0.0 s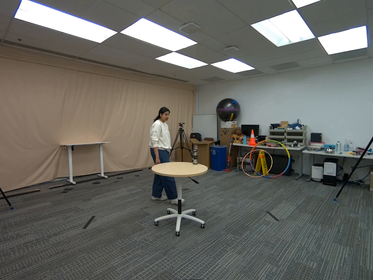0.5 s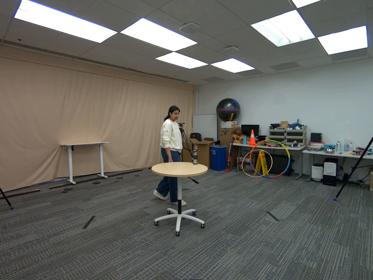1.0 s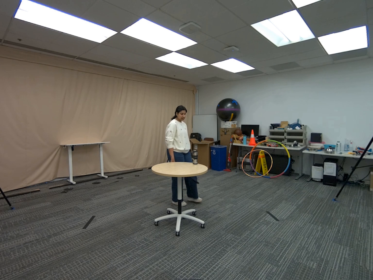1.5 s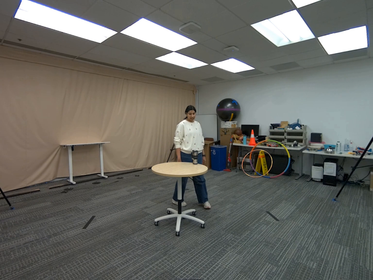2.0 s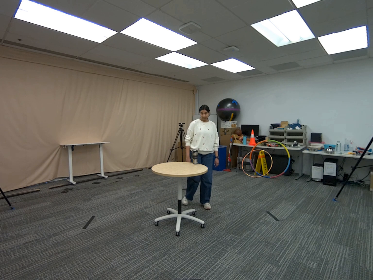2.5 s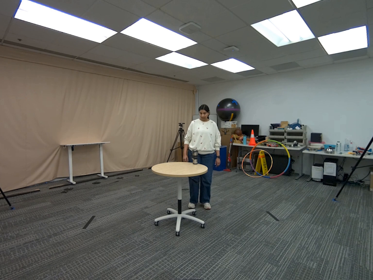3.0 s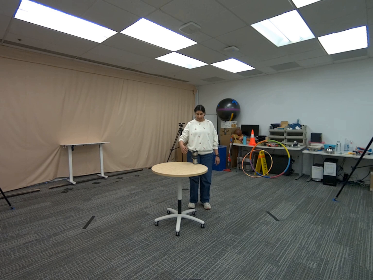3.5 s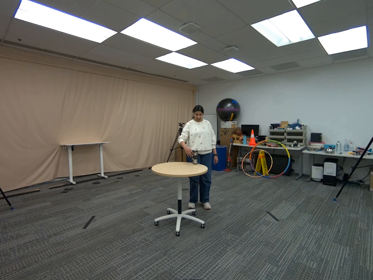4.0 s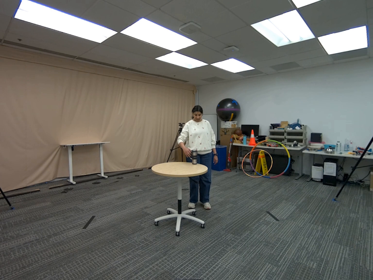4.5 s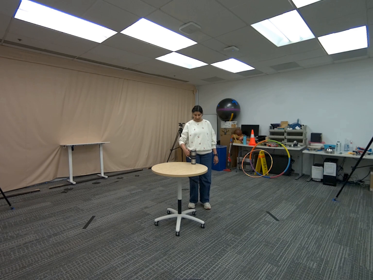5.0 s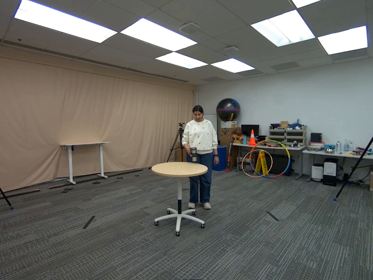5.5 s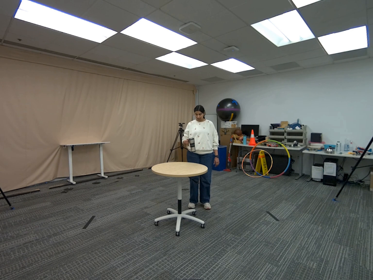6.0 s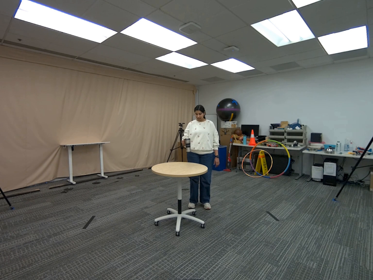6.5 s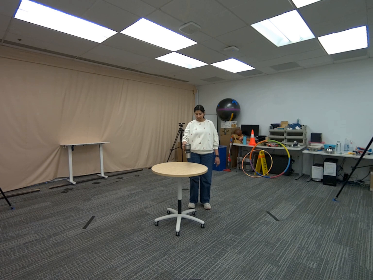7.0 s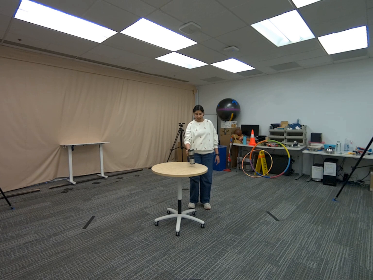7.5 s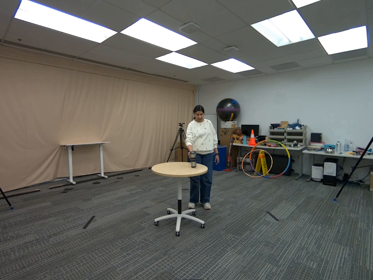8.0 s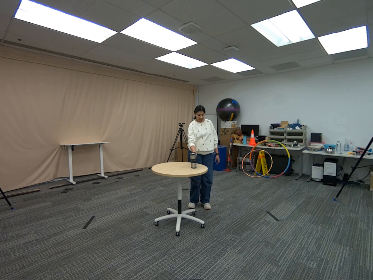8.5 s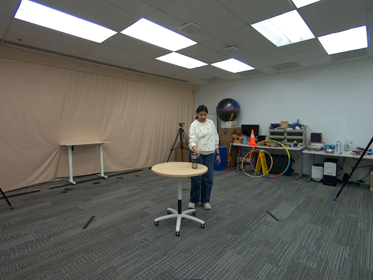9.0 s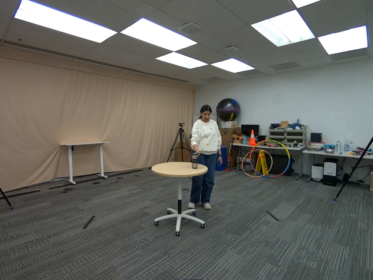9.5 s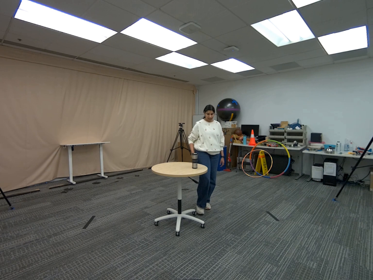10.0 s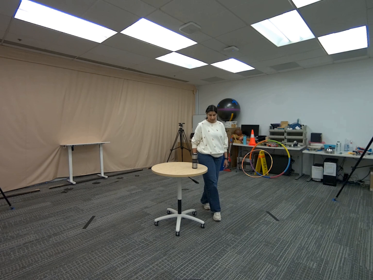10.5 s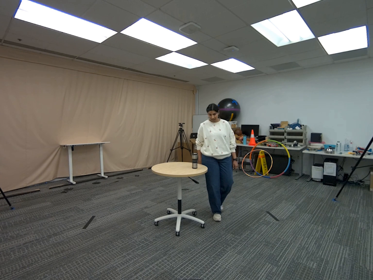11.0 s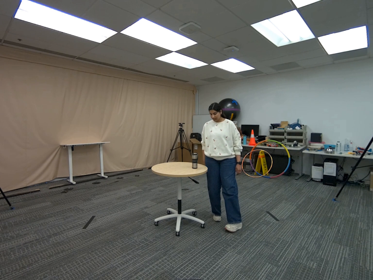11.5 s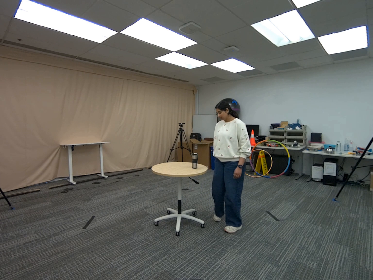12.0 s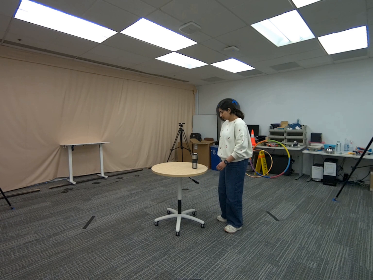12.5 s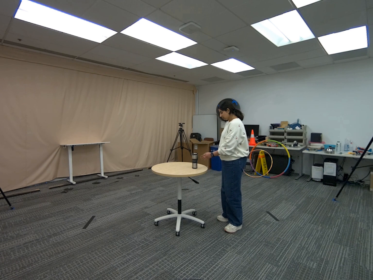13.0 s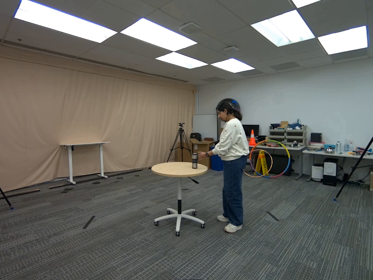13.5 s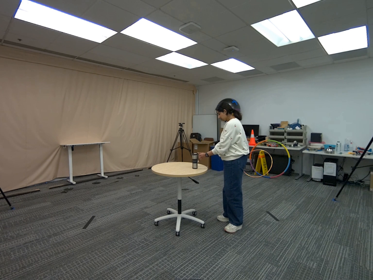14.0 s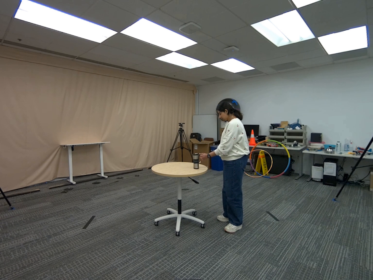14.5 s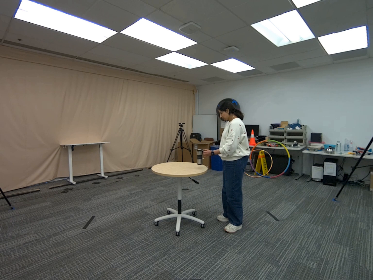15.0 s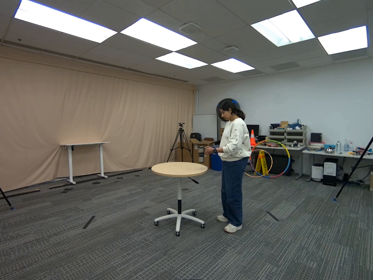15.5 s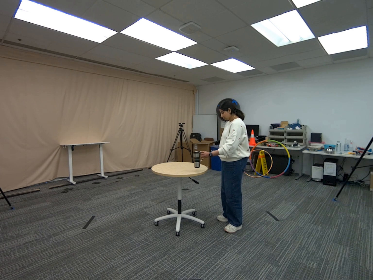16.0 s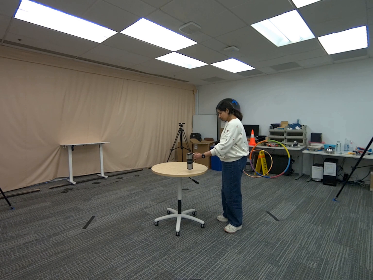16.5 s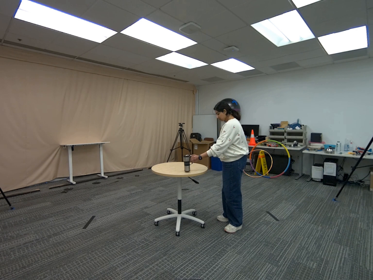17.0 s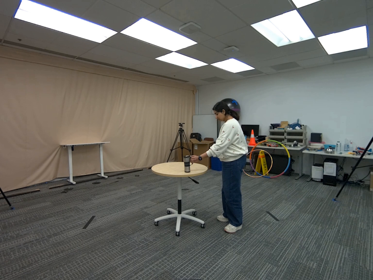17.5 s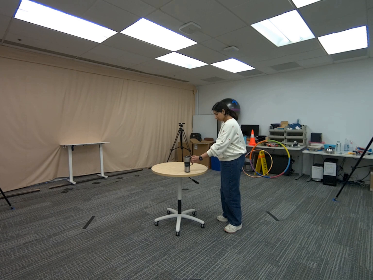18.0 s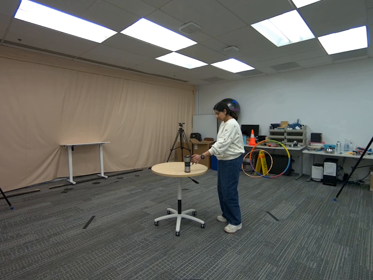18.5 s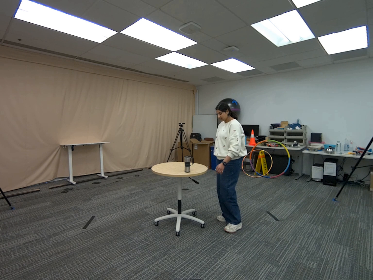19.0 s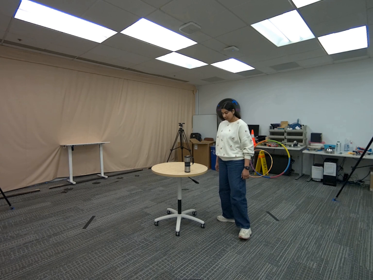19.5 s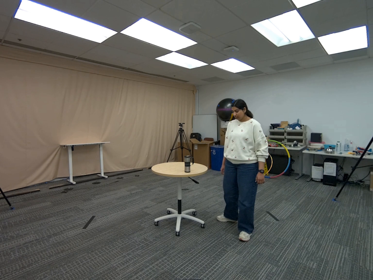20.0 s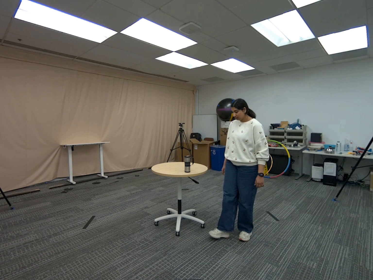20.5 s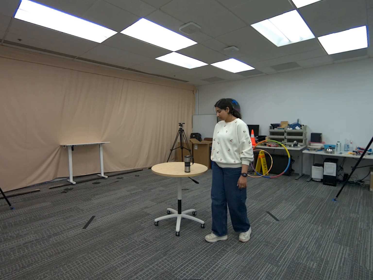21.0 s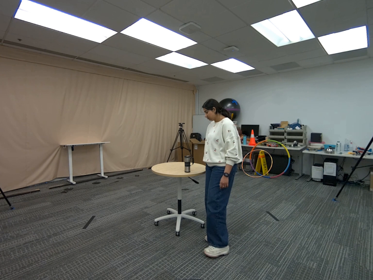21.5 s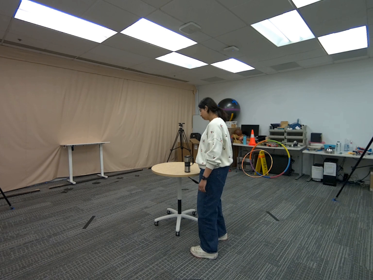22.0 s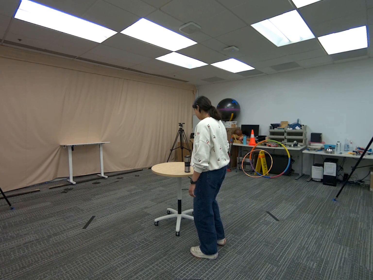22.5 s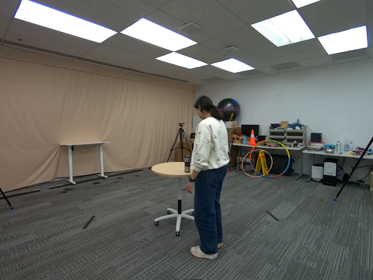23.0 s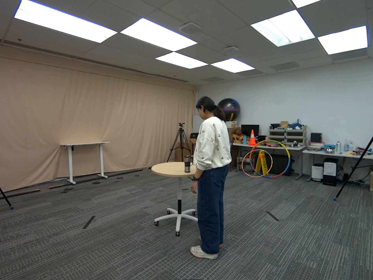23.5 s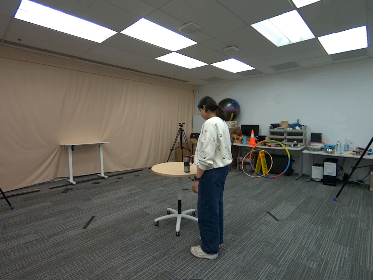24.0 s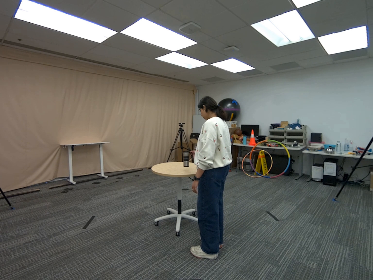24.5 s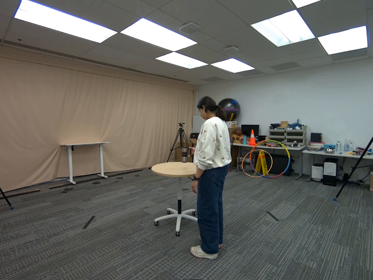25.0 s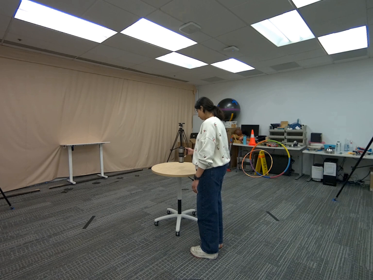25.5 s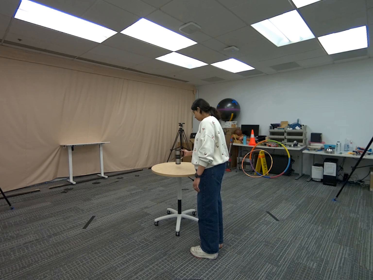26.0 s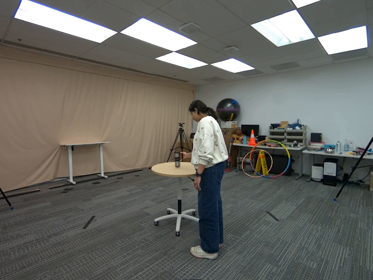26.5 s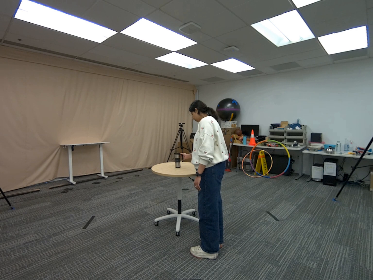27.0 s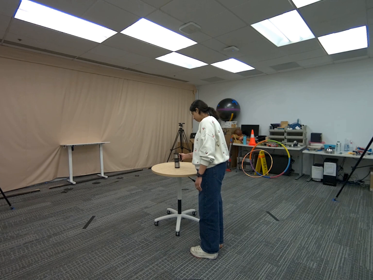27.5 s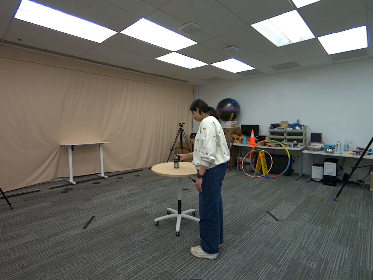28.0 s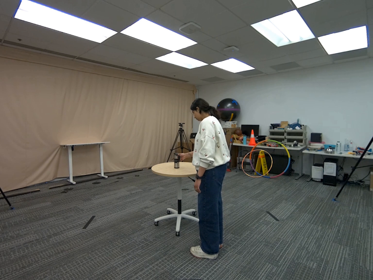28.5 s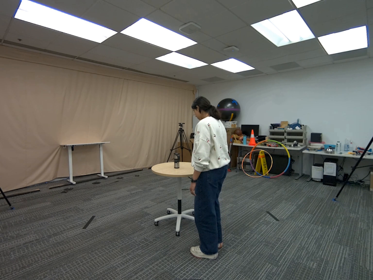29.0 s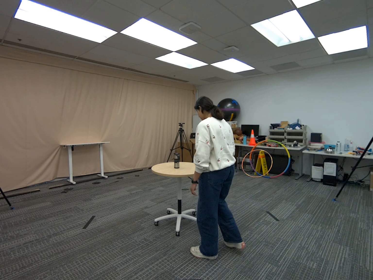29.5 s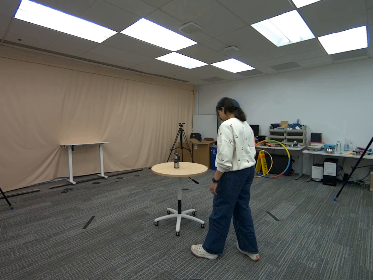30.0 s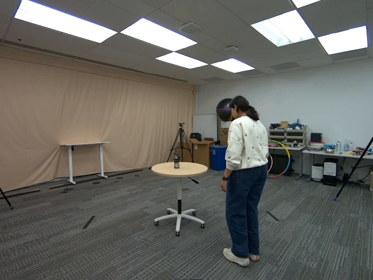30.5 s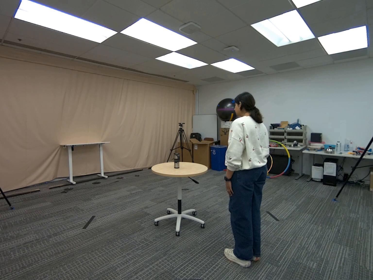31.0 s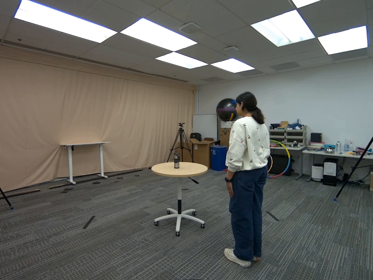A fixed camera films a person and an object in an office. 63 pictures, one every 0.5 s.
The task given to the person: Walk to the coffee mug on the round table, lift it by the handle with your right hand and set it down, then repeat with your left, alternating a few times before leaving it on the table.
